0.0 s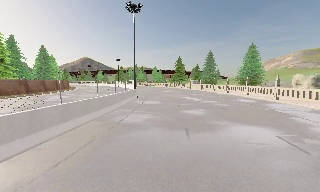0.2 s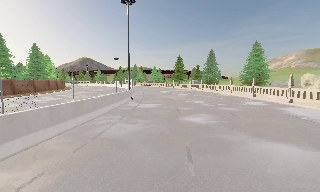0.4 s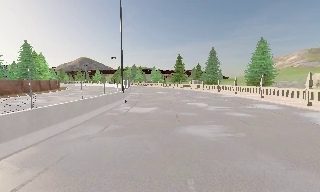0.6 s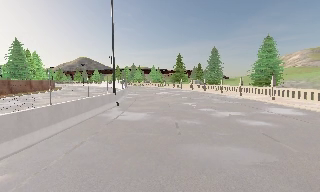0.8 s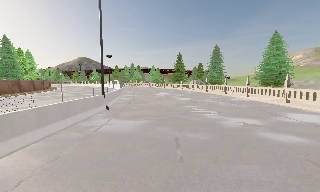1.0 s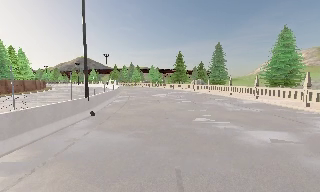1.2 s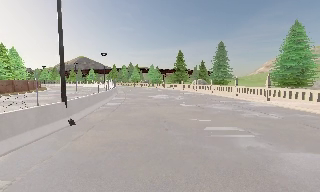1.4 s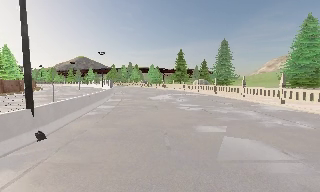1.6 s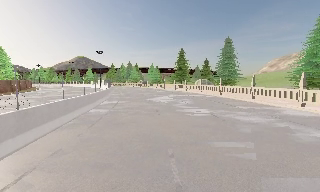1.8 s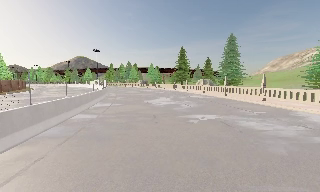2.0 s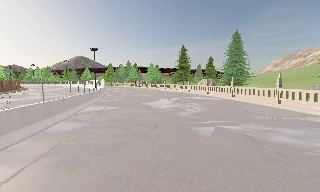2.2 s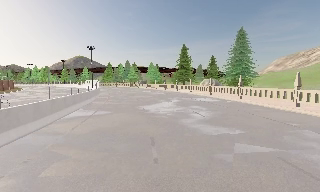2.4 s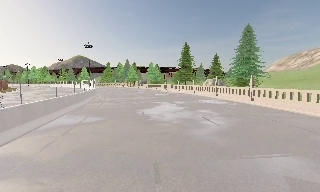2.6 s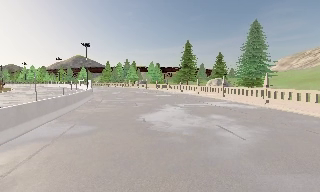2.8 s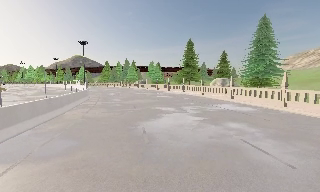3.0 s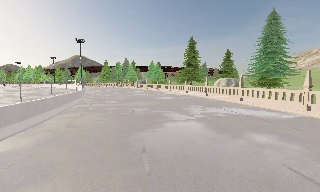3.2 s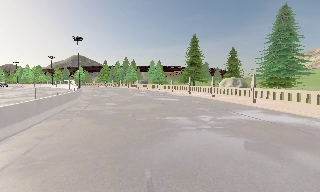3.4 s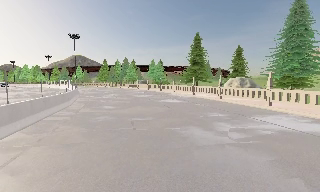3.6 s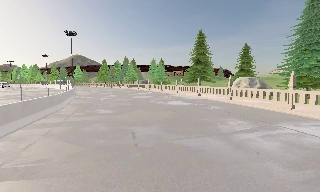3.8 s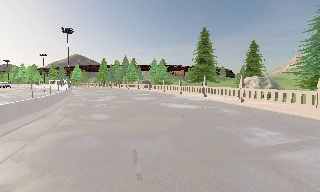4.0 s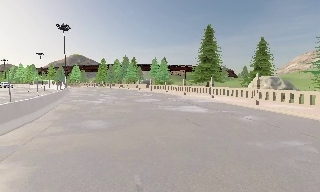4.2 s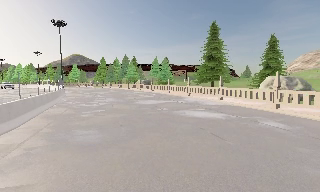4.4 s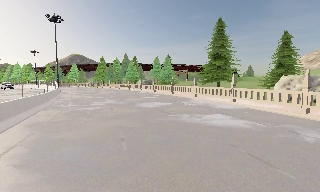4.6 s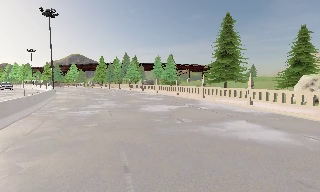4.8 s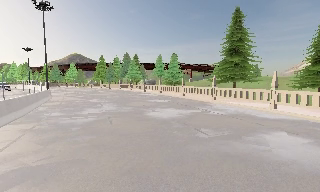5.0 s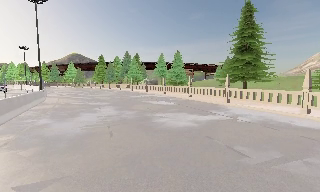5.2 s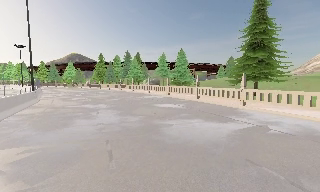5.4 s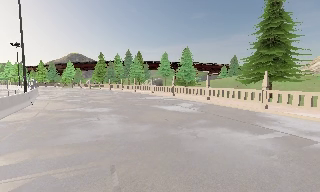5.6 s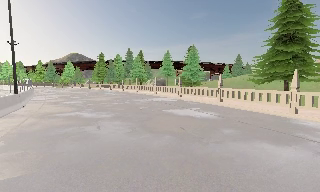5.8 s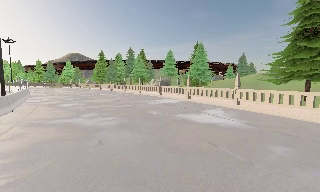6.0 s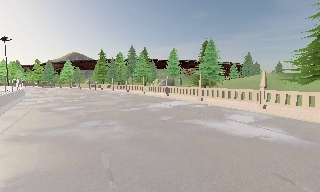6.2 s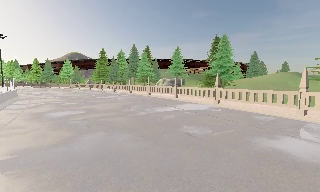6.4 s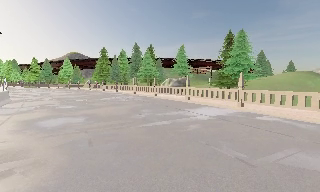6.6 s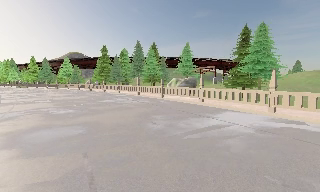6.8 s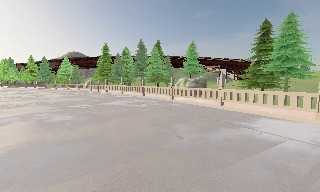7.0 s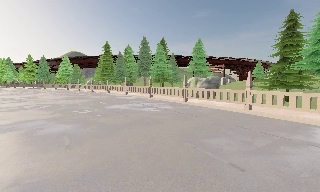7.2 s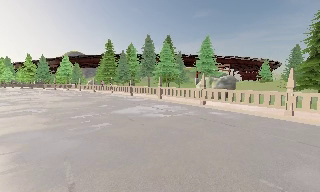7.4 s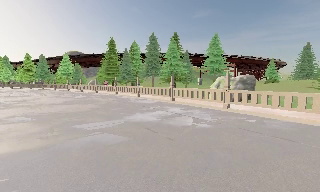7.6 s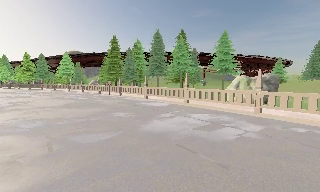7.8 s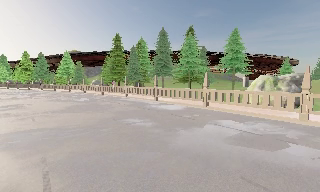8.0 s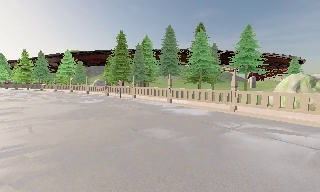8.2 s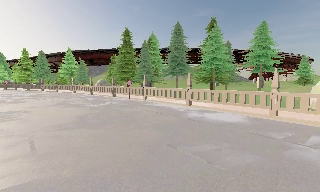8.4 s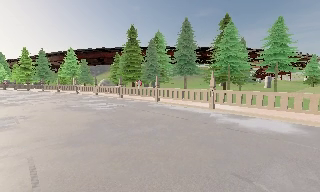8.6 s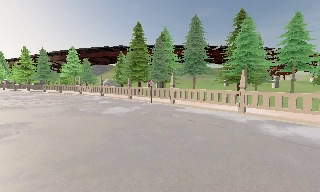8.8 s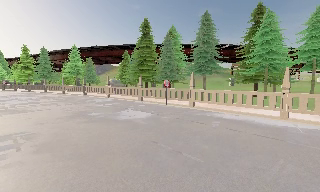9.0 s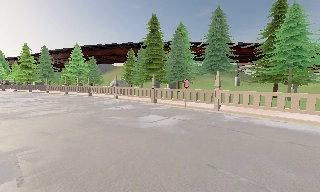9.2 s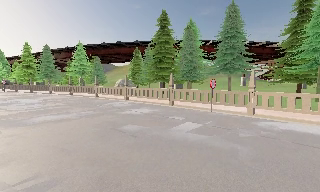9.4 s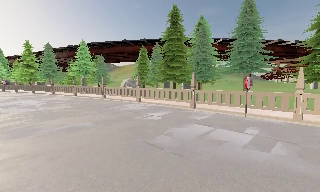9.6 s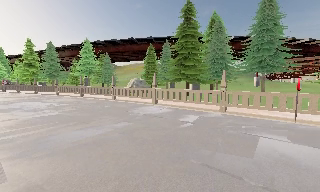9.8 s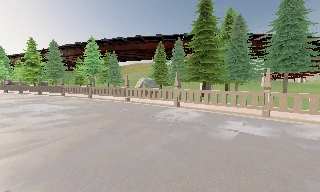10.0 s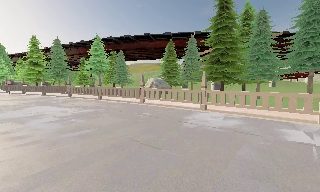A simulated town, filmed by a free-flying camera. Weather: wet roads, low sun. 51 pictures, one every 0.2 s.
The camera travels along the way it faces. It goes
forward.
0.0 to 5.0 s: The camera travels forward, about 50 m, so what stands in front looms larger.
5.0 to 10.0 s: The camera travels forward and to its left, about 55 m, so what stands in front looms larger.
The film runs forward here.
